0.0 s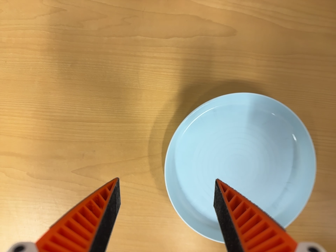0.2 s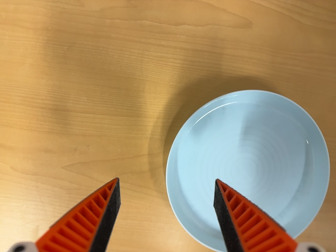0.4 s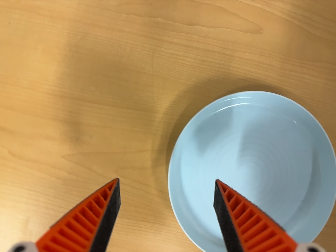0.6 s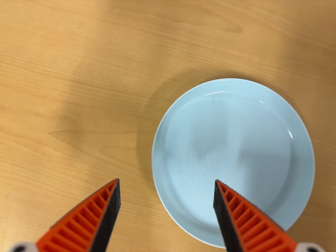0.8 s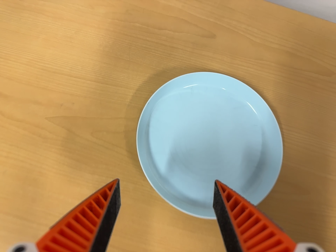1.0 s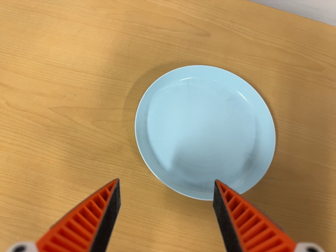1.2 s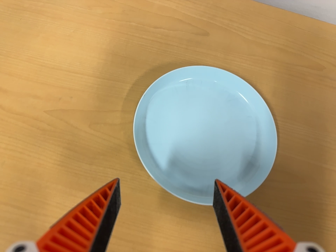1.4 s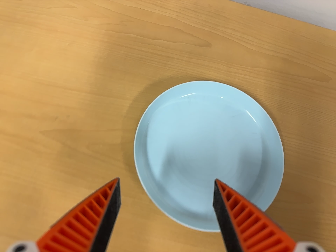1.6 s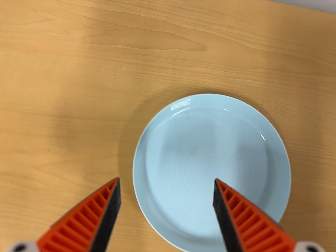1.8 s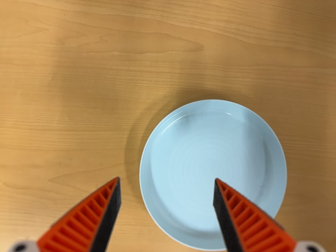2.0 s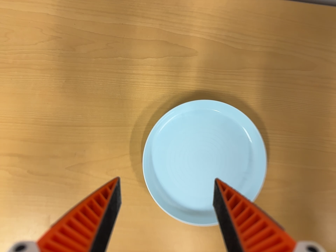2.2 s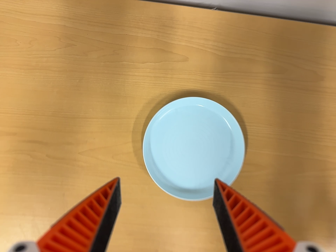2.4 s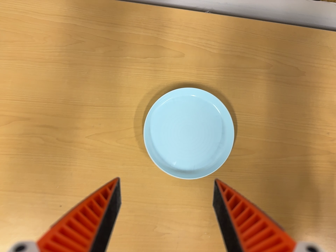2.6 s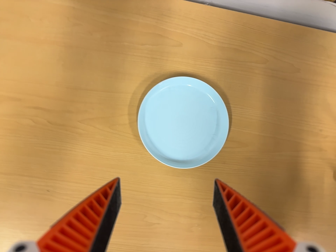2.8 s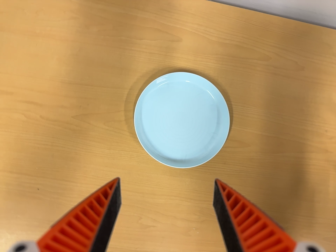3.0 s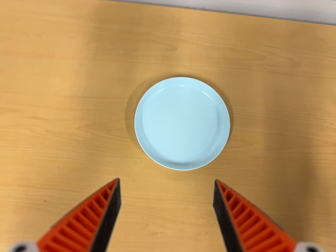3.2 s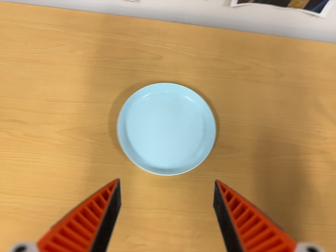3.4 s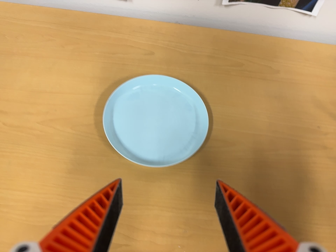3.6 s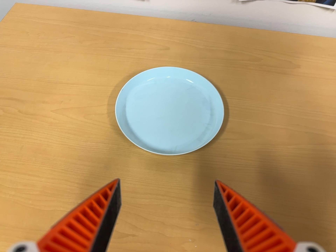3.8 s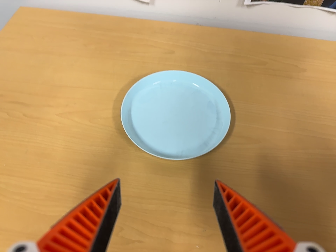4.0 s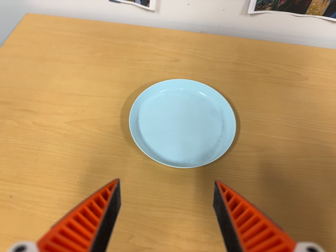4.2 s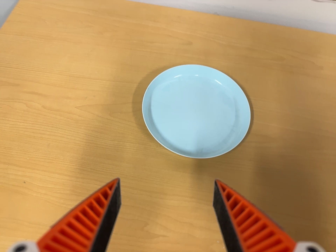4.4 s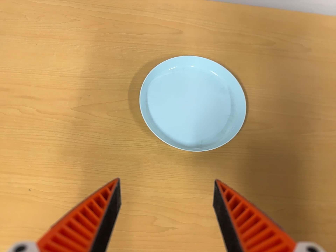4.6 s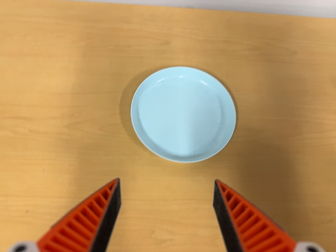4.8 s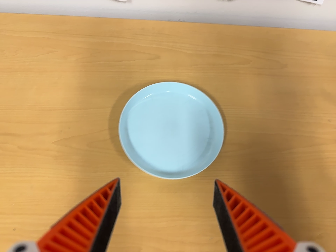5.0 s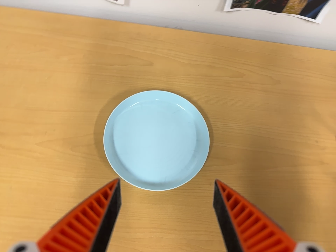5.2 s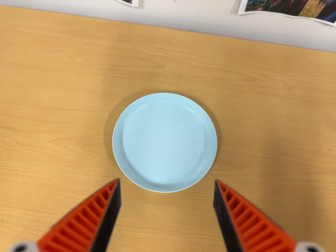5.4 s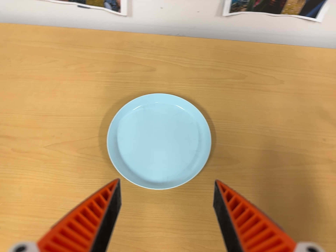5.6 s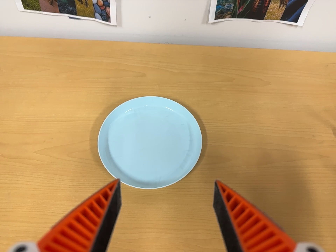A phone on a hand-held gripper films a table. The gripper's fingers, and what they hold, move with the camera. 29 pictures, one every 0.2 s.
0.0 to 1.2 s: The camera travels toward the bottom of its view, about 18 cm. Its aim tips toward the top of its view by about 25 degrees.
1.2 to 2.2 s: The camera travels toward the top of its view and backward, about 18 cm. Its aim tips toward the bottom of its view by about 20 degrees. It rolls about its line of sight by about 10 degrees, and the scene rotates counterclockwise.
2.2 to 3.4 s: The camera travels toward the bottom of its view, about 26 cm. Its aim tips toward the top of its view by about 25 degrees.
3.4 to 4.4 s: The camera travels to its left, about 7 cm, so close, fixed things drift to the right.
4.4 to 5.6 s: The camera travels to its right, about 9 cm, so close, fixed things drift to the left.
The film runs backward here.
